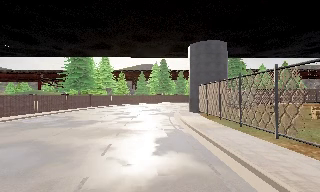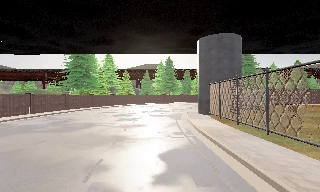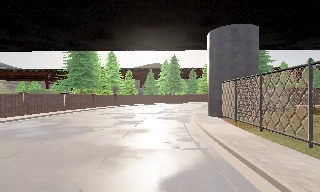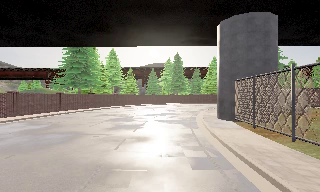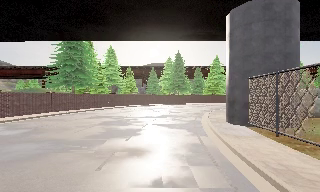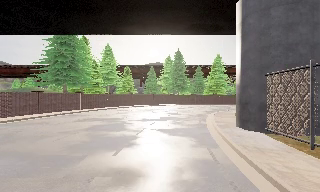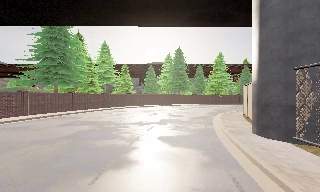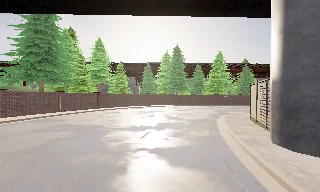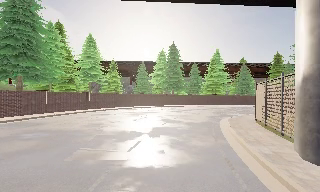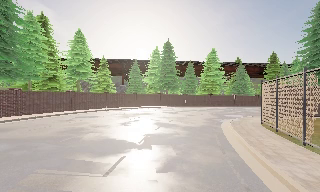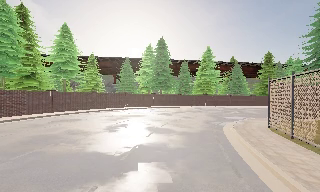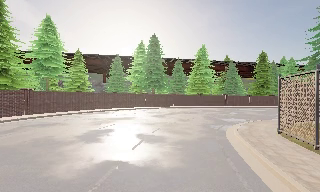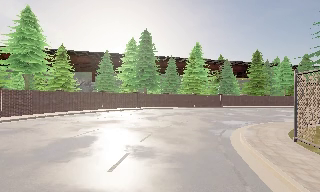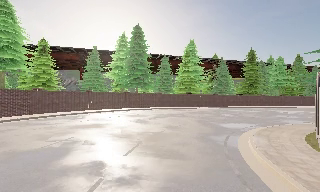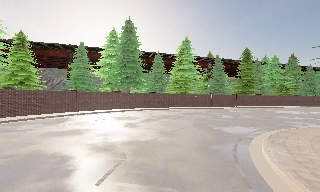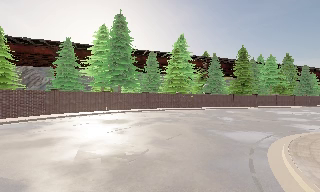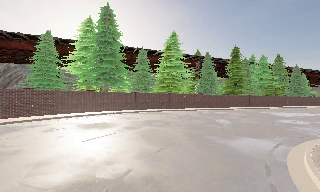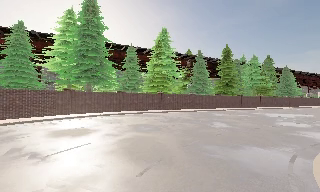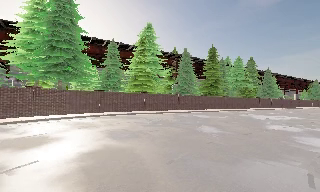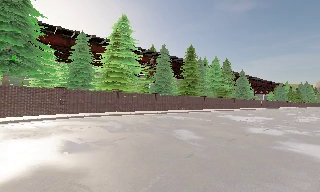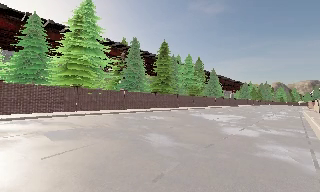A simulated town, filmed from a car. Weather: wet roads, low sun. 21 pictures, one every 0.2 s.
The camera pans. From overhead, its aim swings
clockwise.
The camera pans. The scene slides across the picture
to the left.
0.0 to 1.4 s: The camera travels forward, about 13 m, so what stands in front looms larger.
1.4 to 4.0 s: The camera pans to its right, which is clockwise from overhead, by about 45 degrees. It travels forward, about 25 m.
The film runs forward here.
